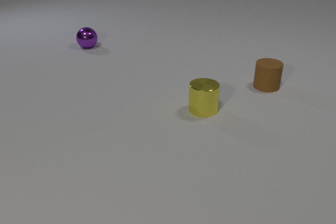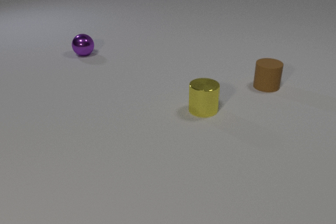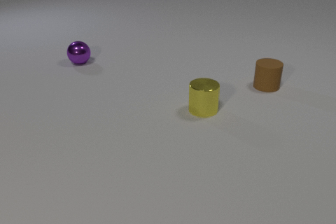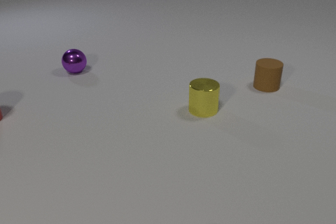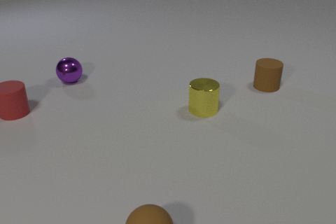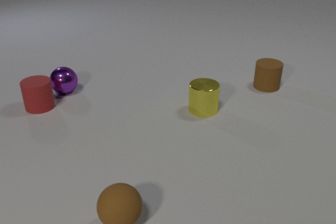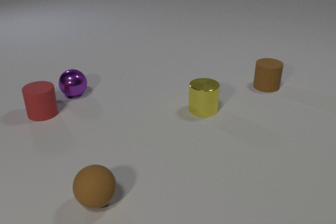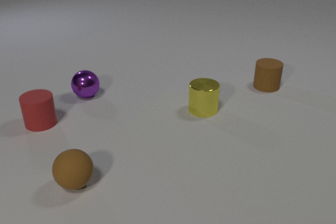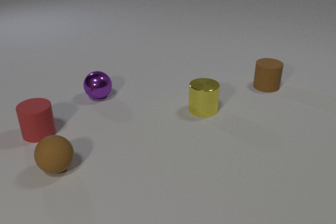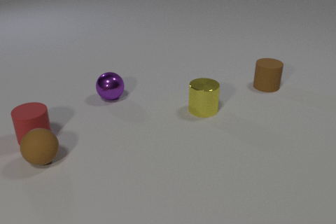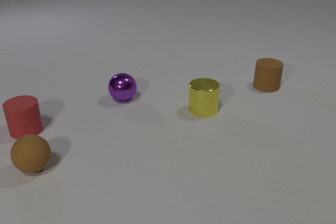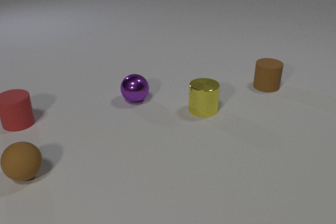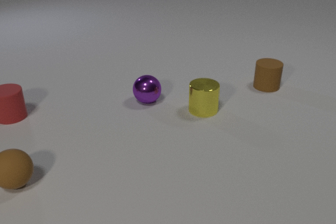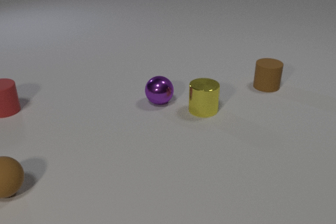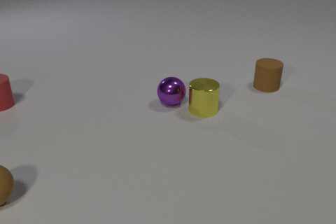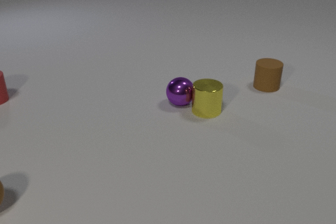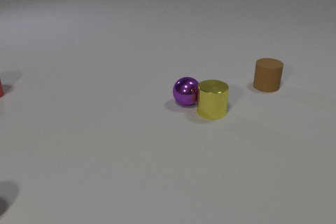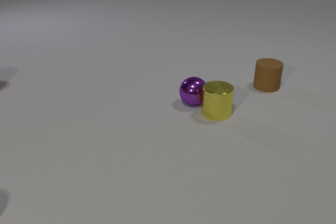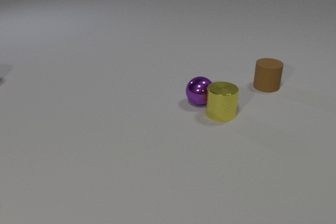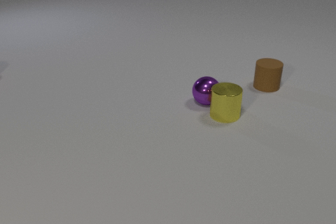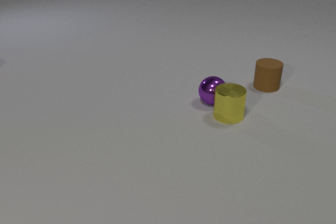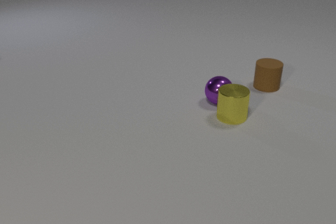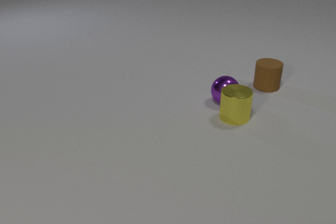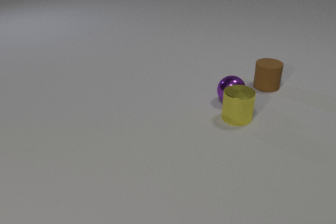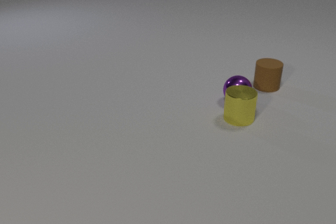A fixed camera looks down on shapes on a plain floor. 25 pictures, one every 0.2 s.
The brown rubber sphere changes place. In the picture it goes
to the left.
0.0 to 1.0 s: The purple metal sphere rolls toward the camera. The red rubber cylinder comes in at the left edge, slides to the right. The brown rubber sphere comes in at the bottom edge, rolls away from the camera and to the left.
1.0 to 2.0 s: The purple metal sphere rolls to the right and toward the camera. The red rubber cylinder slides toward the camera. The brown rubber sphere rolls away from the camera and to the left. The purple metal sphere and the red rubber cylinder collide. The red rubber cylinder and the brown rubber sphere collide.
2.0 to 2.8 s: The purple metal sphere rolls to the right. The red rubber cylinder slides away from the camera. The brown rubber sphere rolls to the left and toward the camera.
2.8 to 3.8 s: The purple metal sphere rolls to the right. The red rubber cylinder slides away from the camera, leaves at the left edge. The brown rubber sphere rolls to the left and toward the camera, leaves at the left edge. The yellow metal cylinder slides to the right. The purple metal sphere and the yellow metal cylinder collide.
3.8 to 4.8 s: The purple metal sphere rolls to the right. The yellow metal cylinder slides to the right.
What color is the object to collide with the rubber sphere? red.
How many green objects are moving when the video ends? 0.
What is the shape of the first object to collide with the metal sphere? cylinder.
